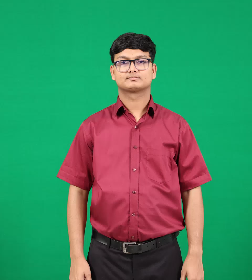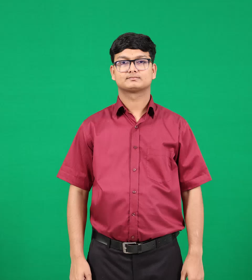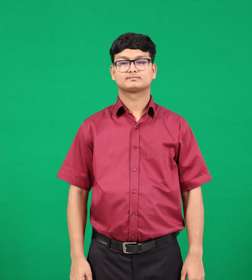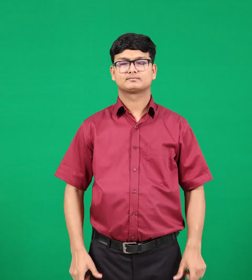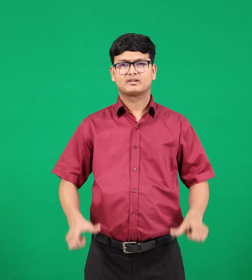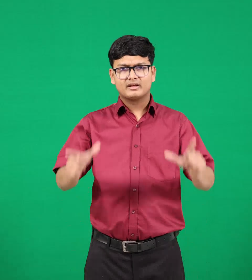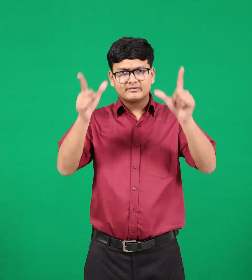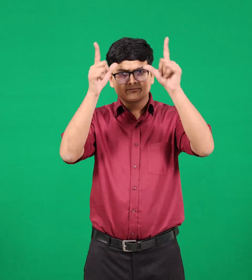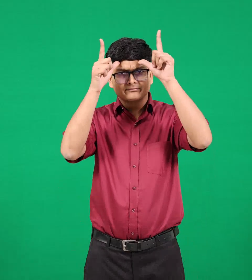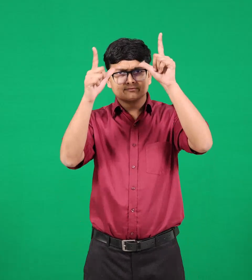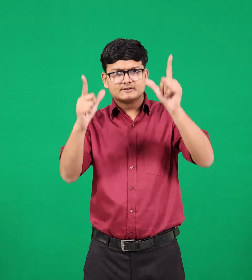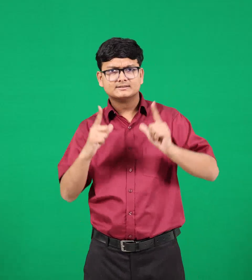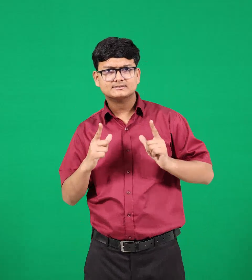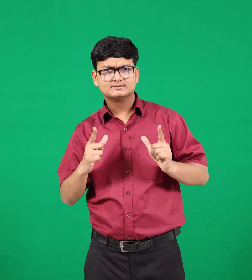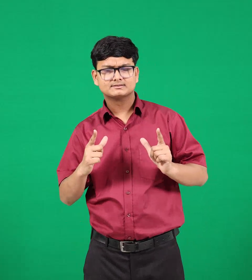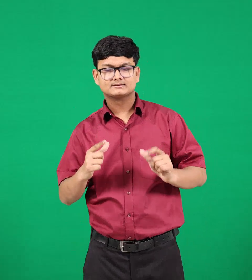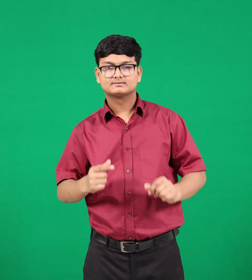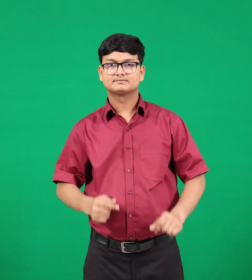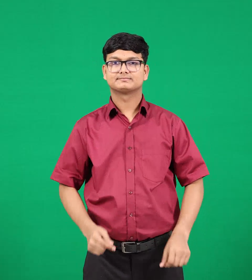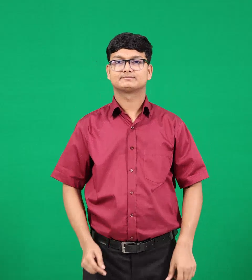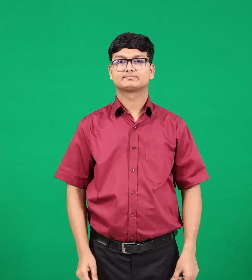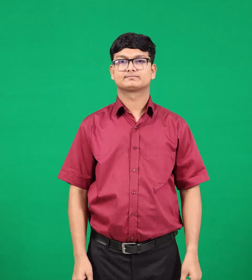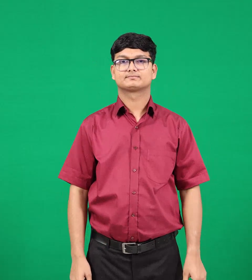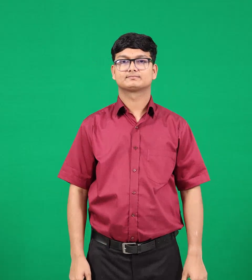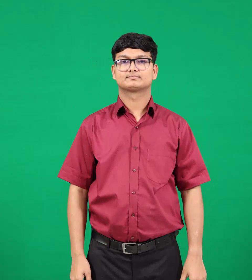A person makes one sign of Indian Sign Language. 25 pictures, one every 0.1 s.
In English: fool
